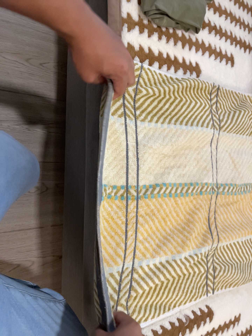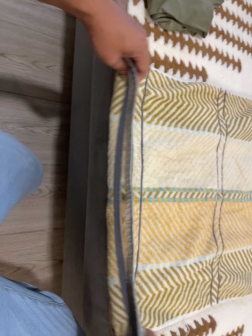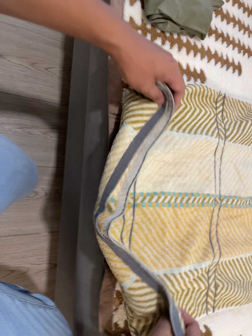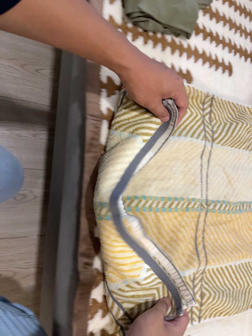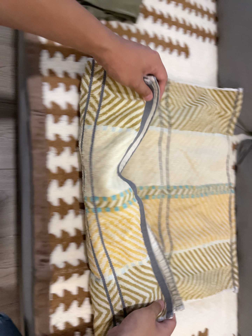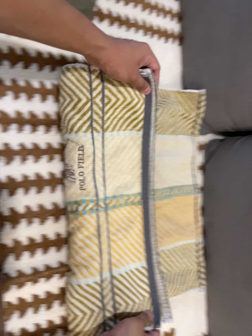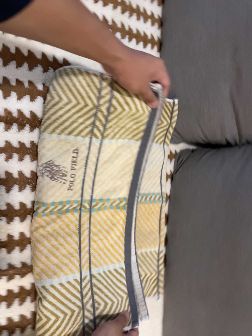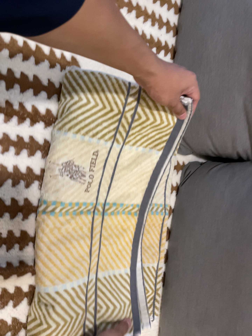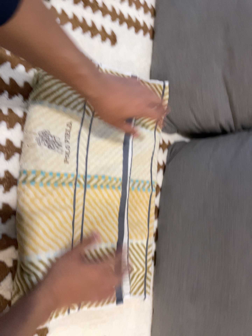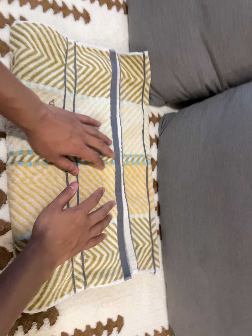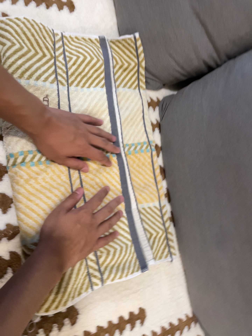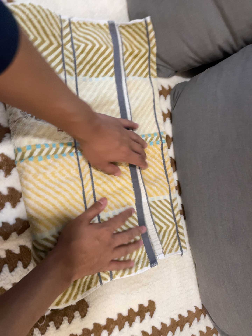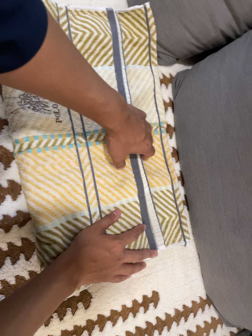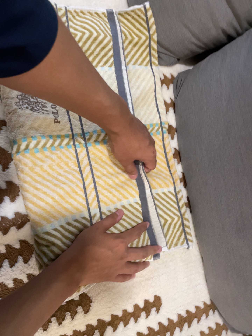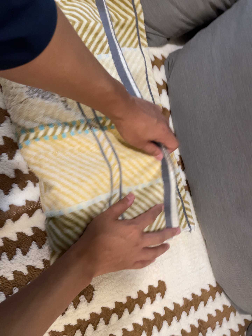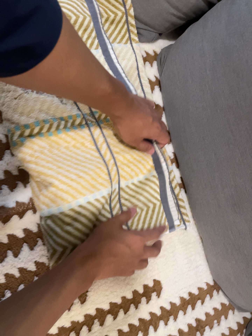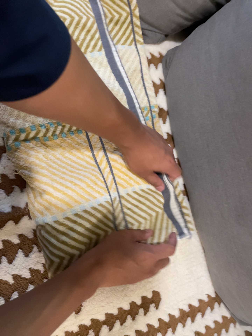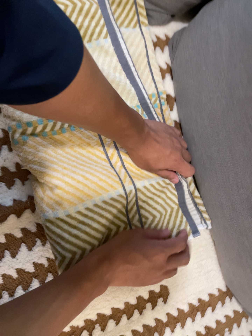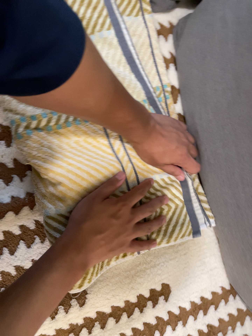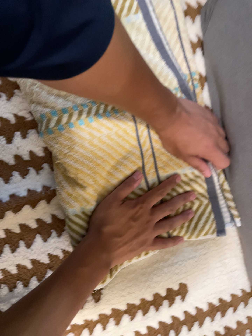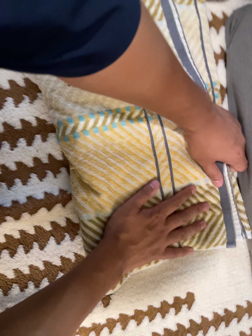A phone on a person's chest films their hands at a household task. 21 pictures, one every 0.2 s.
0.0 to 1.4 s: The camera travels to its right, about 34 cm, so close, fixed things drift to the left.
1.4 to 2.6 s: The camera travels toward the bottom of its view, to its right and forward, about 18 cm, so close, fixed things drift upward. It rolls about its line of sight by about 20 degrees, and the scene rotates counterclockwise.
2.6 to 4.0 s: The camera pans to its left by about 10 degrees. It travels forward, about 12 cm, so what stands in front looms larger. Its aim tips toward the bottom of its view by about 10 degrees, and the scene shifts upward.
The film runs forward here.
